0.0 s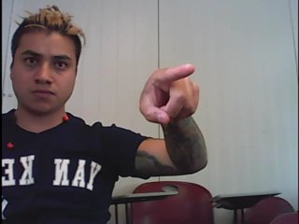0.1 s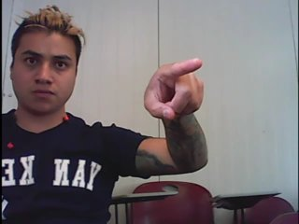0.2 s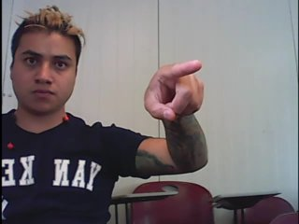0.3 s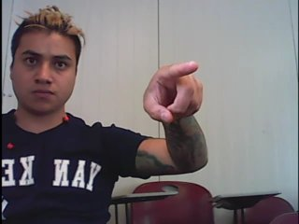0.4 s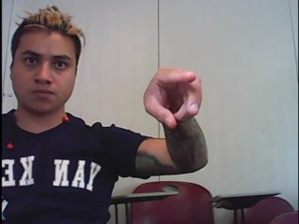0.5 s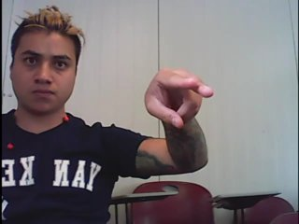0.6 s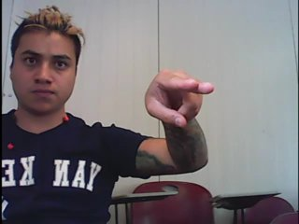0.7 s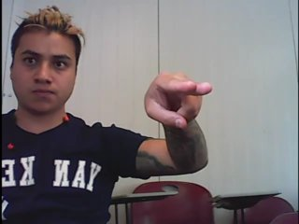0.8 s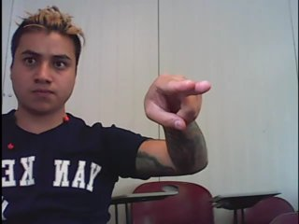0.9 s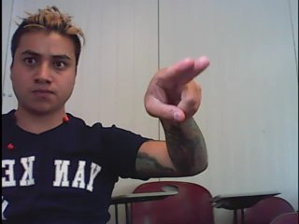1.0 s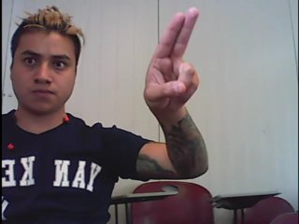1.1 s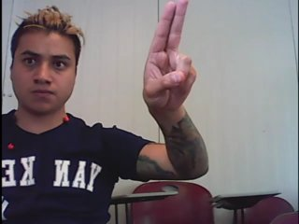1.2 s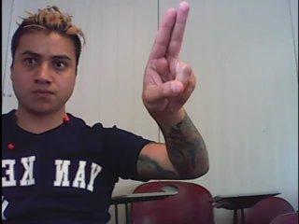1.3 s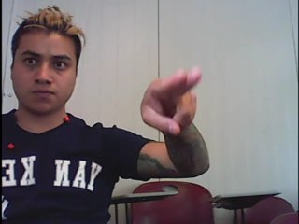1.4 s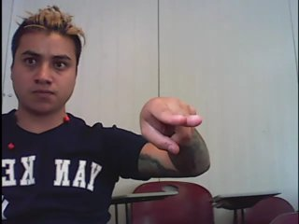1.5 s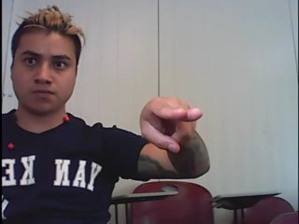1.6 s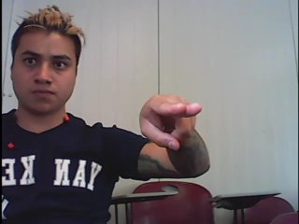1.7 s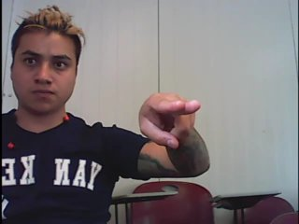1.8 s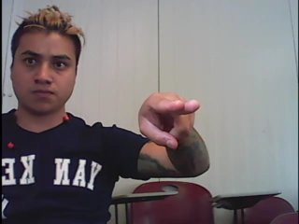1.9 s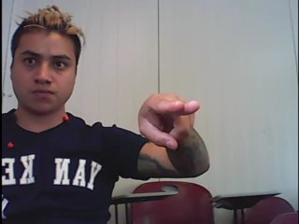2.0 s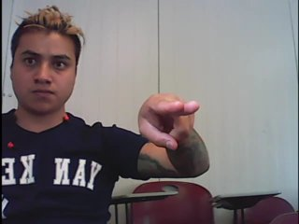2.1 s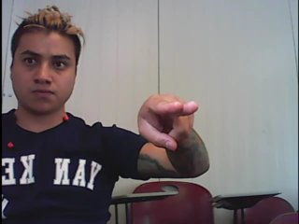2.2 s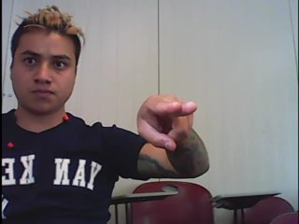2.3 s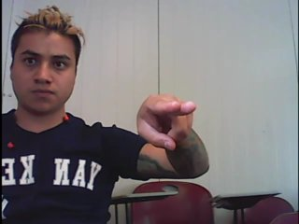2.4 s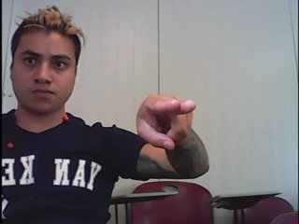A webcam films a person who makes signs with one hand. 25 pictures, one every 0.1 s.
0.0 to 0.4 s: Pointing with one finger.
0.5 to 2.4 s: Click with two fingers.
